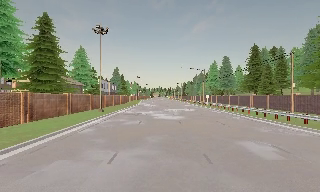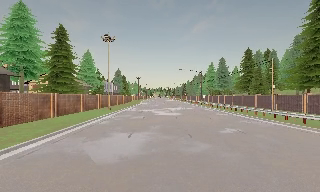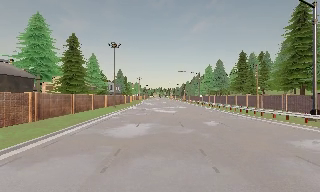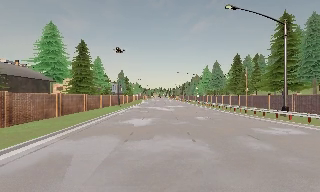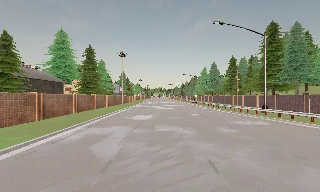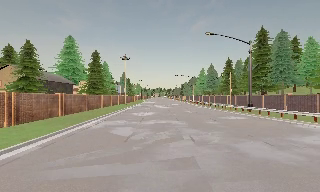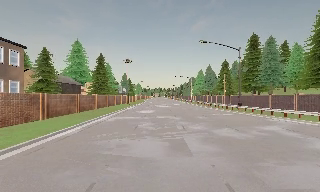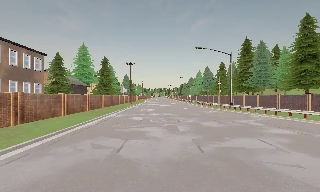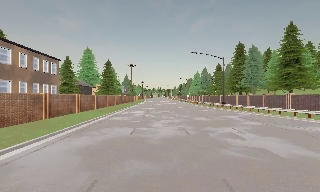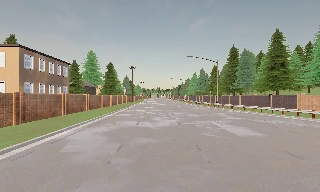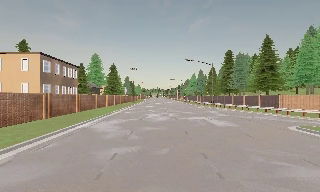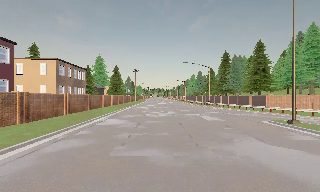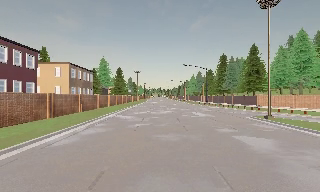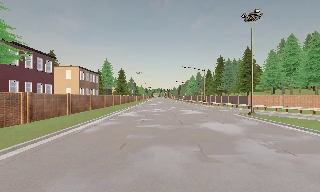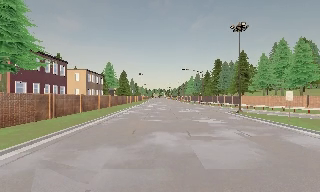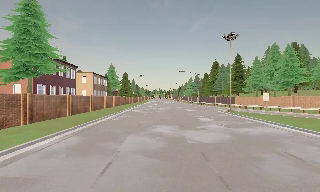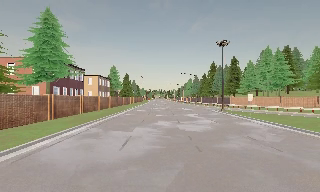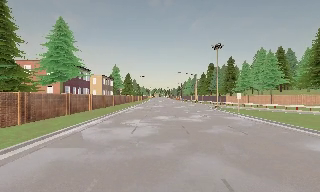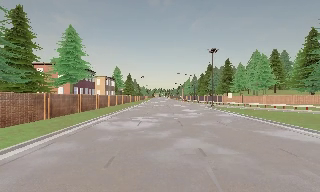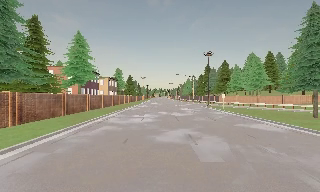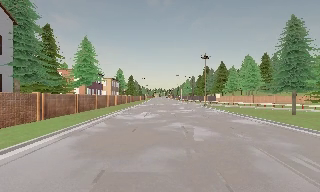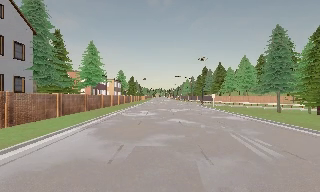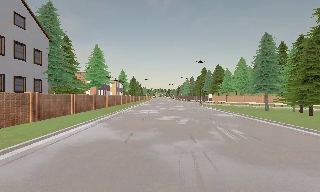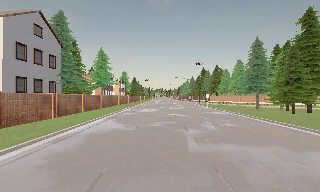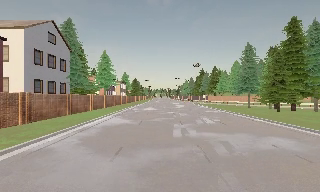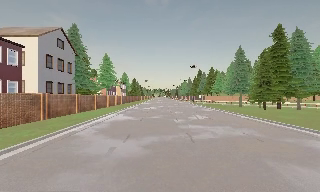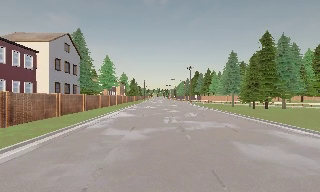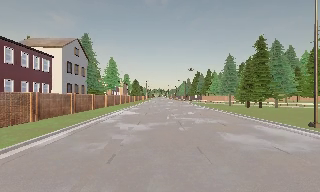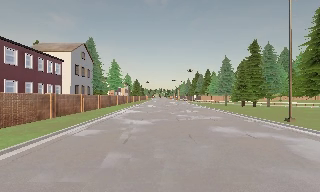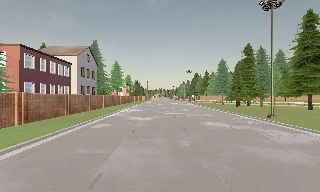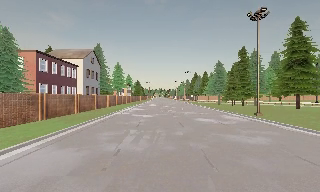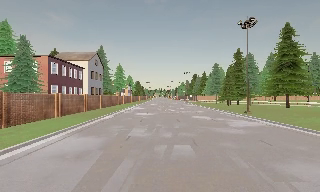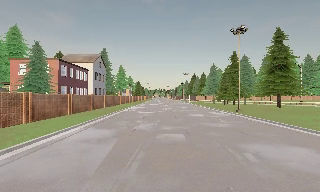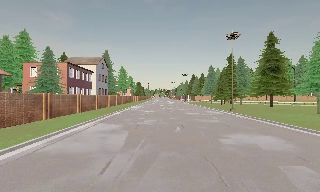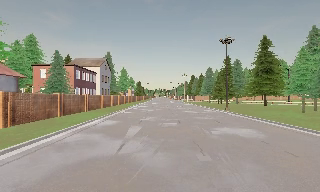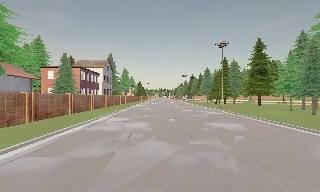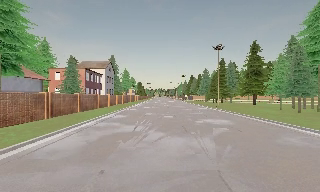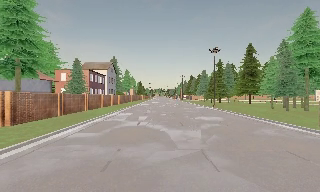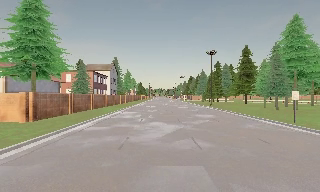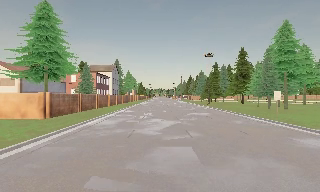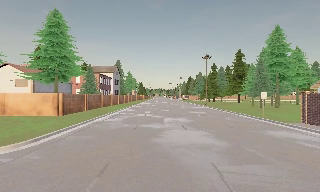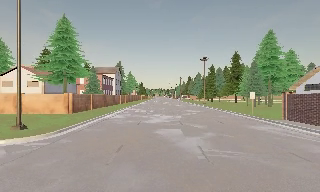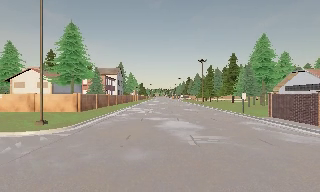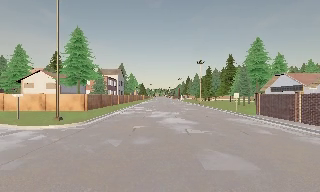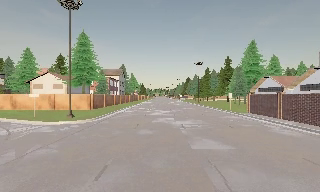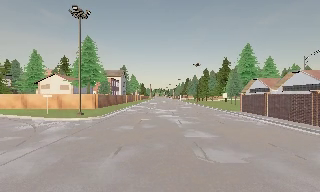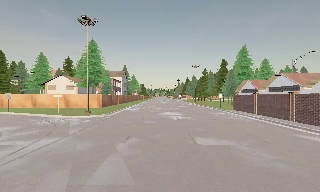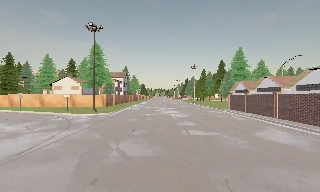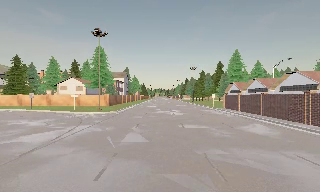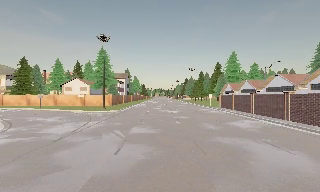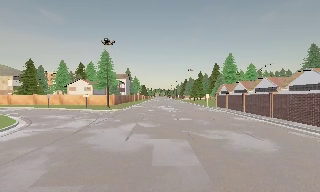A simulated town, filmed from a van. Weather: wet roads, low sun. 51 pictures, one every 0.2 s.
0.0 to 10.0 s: The camera travels backward, about 125 m, so what stands in front gets smaller. It loses speed.
The film runs backward here.
